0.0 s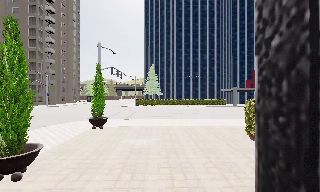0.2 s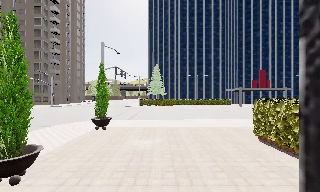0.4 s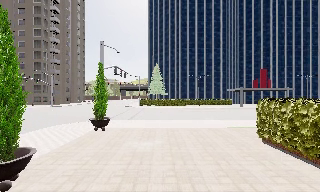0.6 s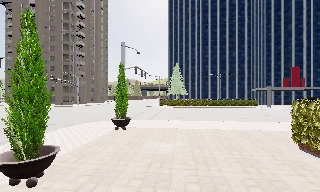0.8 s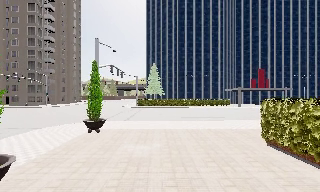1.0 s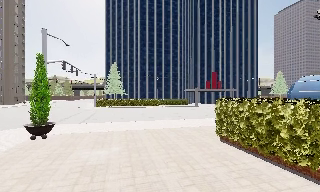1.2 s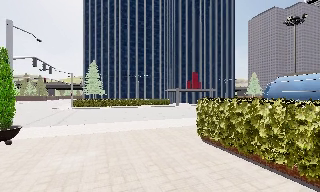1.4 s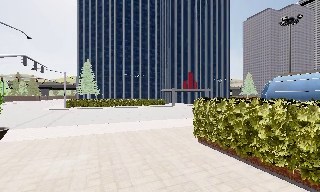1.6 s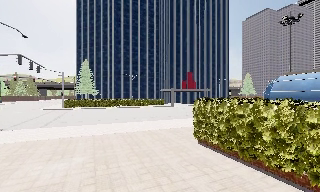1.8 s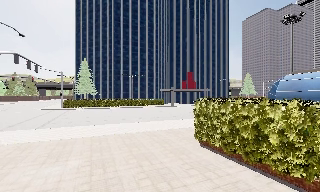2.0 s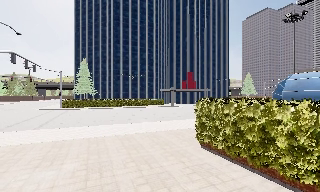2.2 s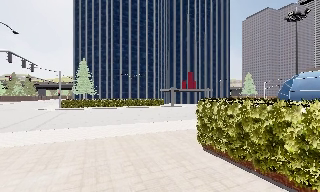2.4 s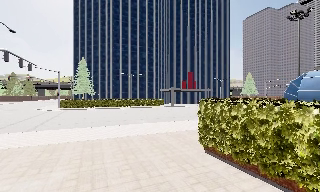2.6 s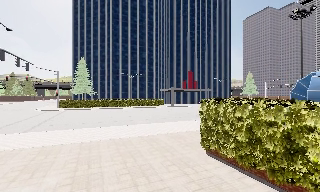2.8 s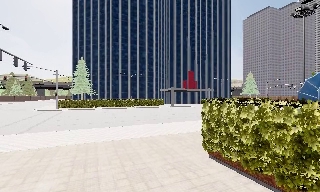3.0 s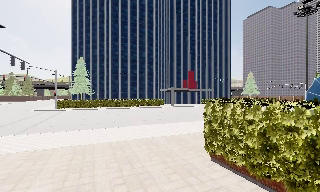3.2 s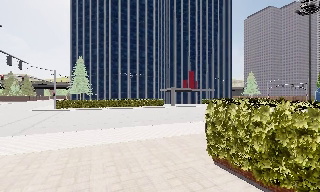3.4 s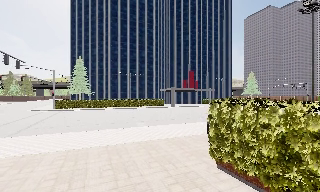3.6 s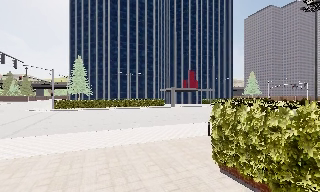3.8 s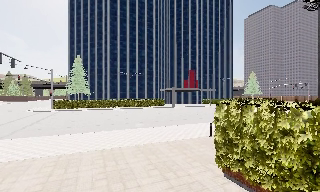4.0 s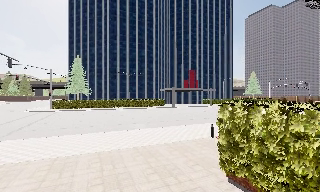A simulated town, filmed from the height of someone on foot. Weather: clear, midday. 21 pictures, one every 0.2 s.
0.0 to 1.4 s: The camera swings to its right by about 20 degrees, and the scene slides to the left. It travels forward, about 2 m, so what stands in front looms larger.
1.4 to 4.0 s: The camera travels forward, about 4 m, so what stands in front looms larger.
The film runs forward here.
